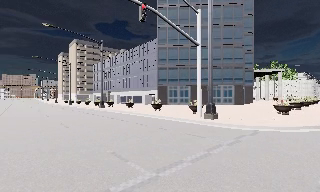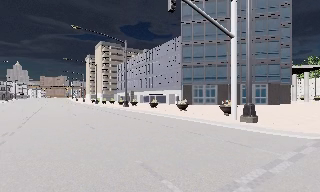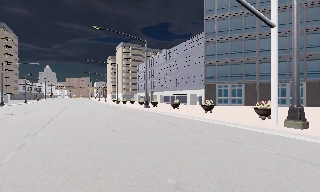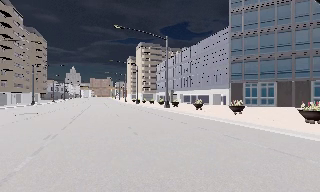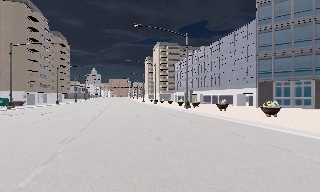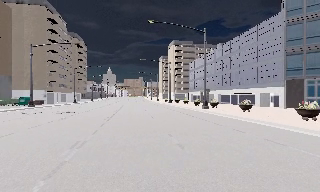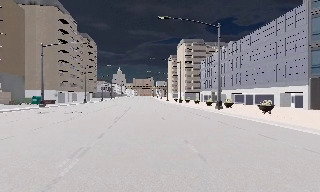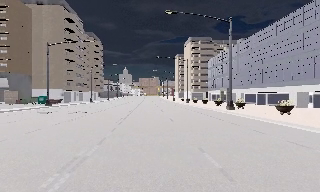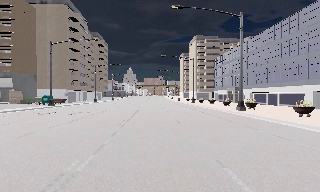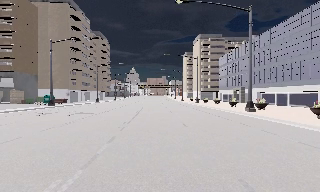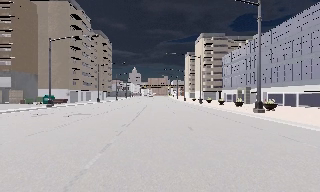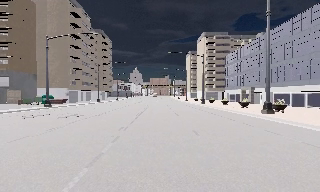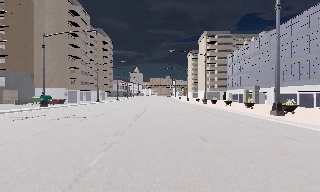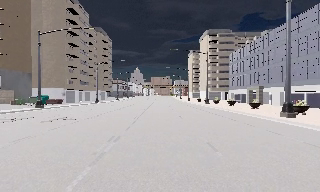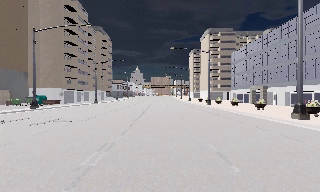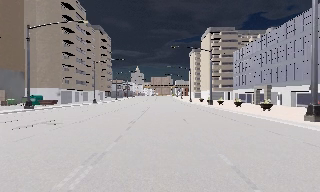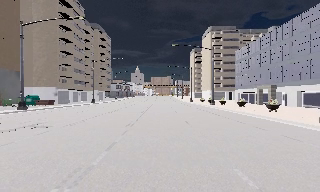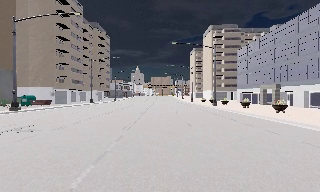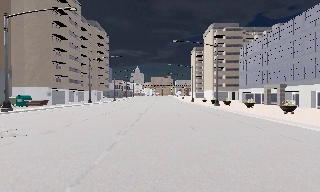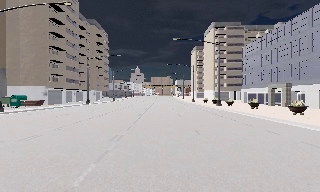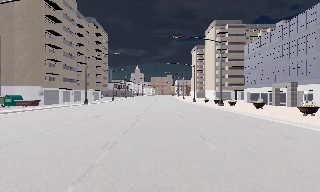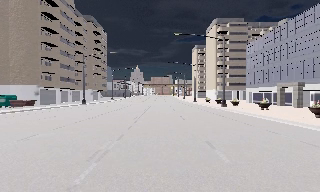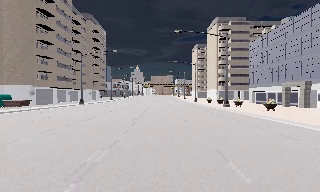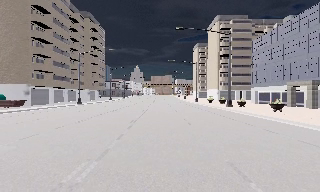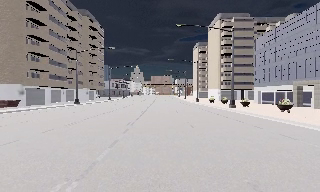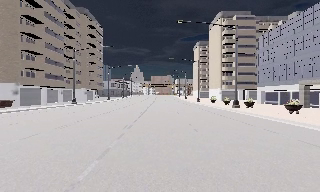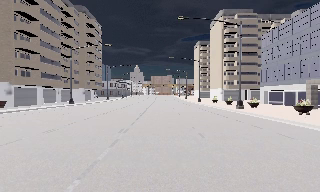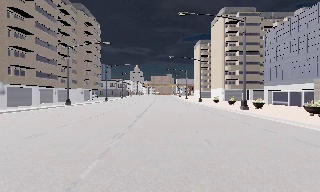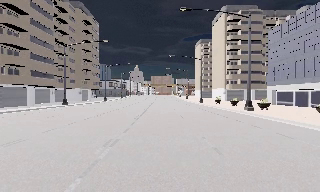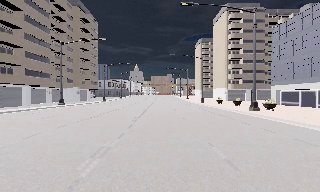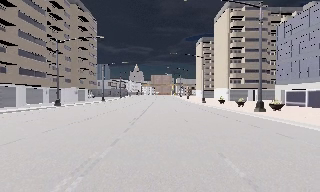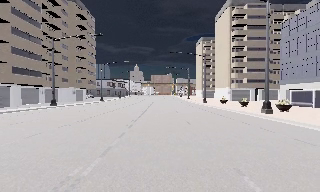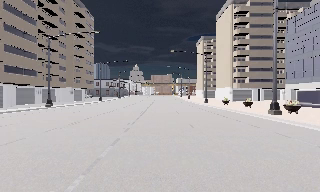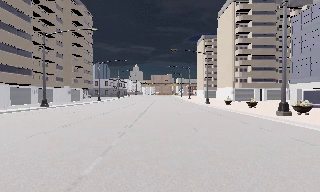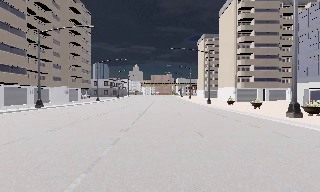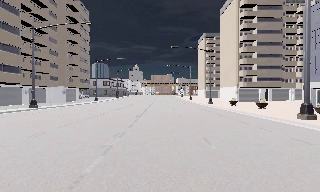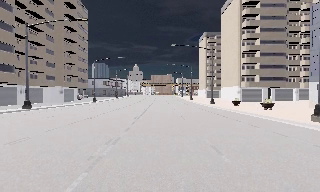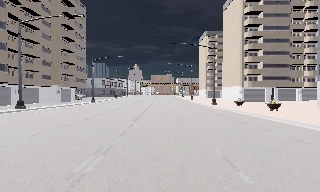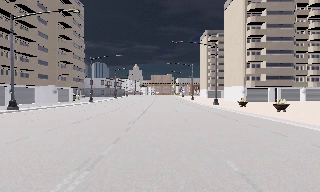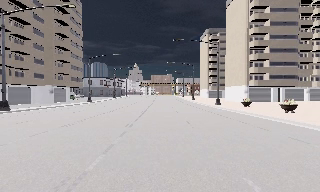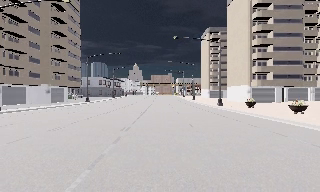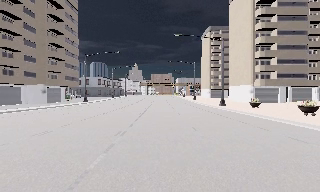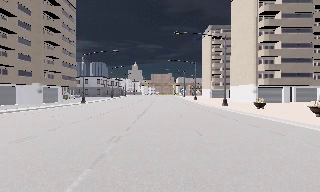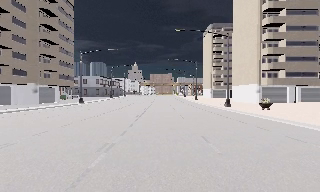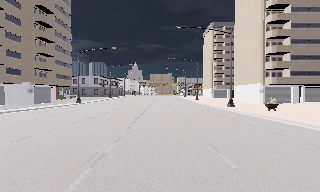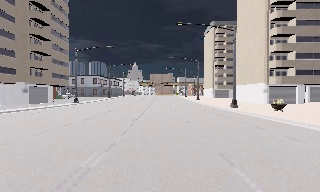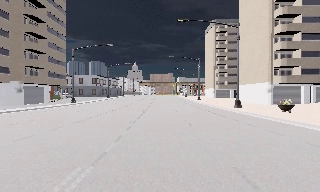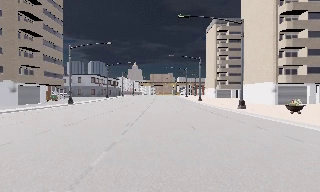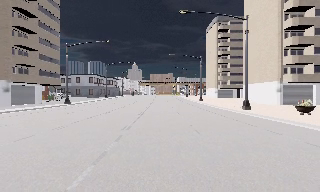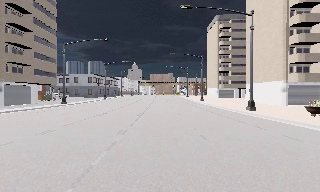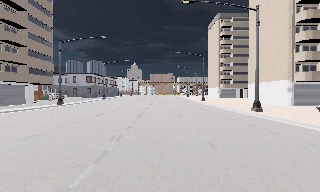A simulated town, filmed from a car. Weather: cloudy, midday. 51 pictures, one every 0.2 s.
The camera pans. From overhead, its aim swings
counterclockwise.
The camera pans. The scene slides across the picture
to the right.
0.0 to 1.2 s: The camera swings to its left by about 35 degrees, and the scene slides to the right. It travels forward, about 6 m.
1.2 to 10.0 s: The camera travels forward, about 45 m, so what stands in front looms larger.
The film runs forward here.
